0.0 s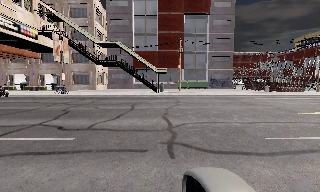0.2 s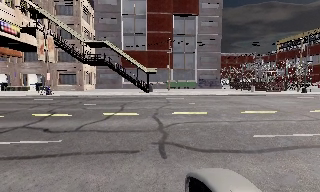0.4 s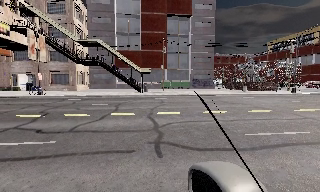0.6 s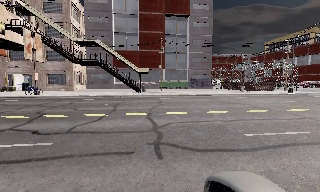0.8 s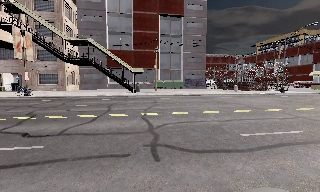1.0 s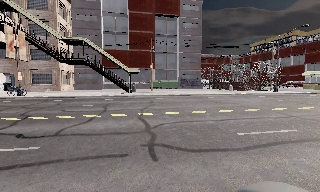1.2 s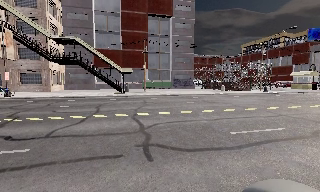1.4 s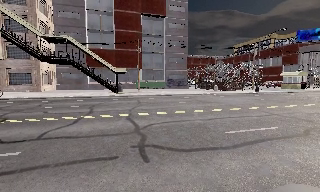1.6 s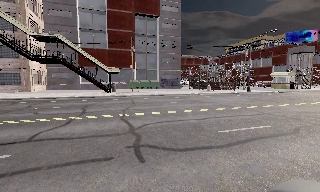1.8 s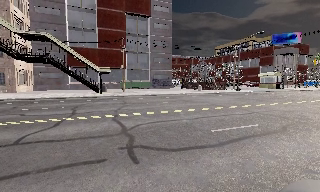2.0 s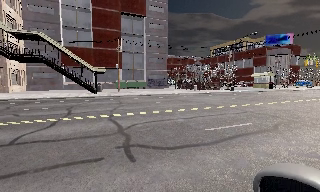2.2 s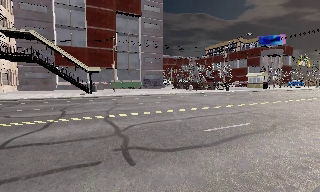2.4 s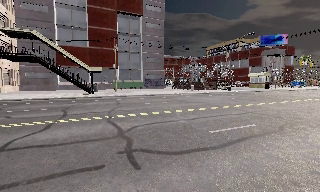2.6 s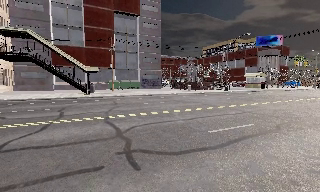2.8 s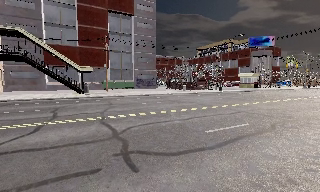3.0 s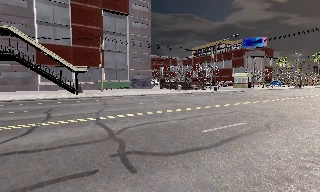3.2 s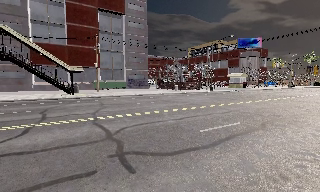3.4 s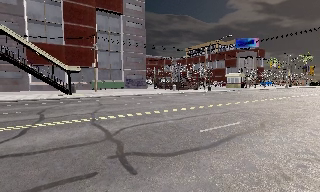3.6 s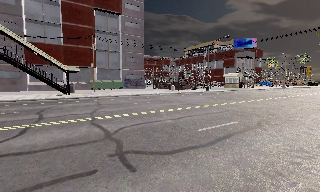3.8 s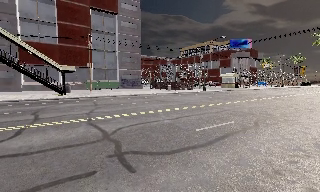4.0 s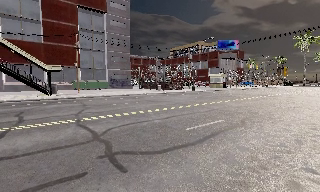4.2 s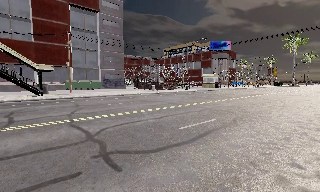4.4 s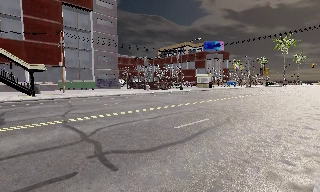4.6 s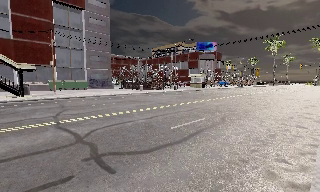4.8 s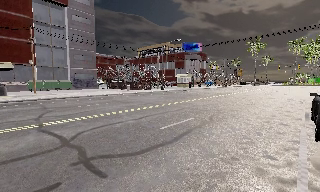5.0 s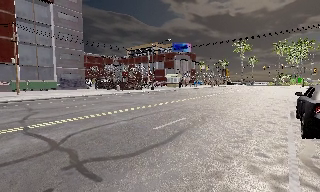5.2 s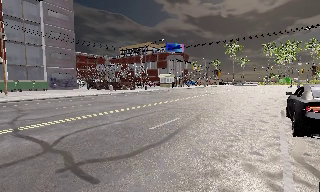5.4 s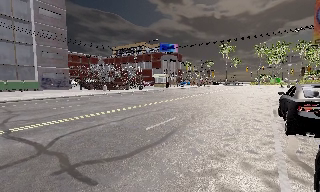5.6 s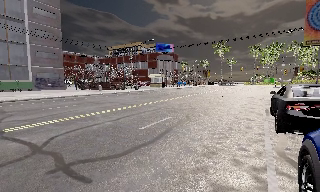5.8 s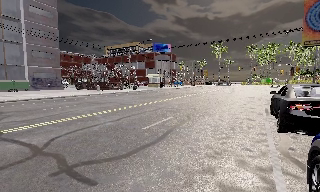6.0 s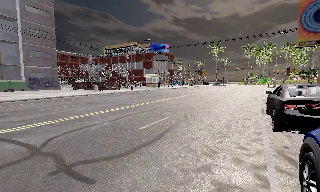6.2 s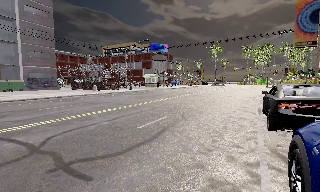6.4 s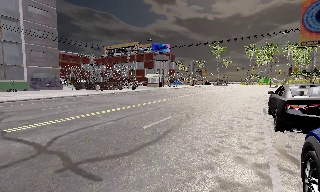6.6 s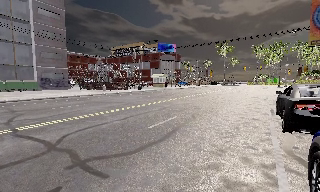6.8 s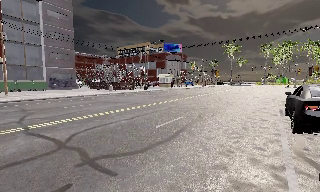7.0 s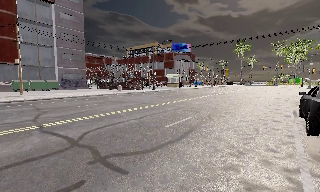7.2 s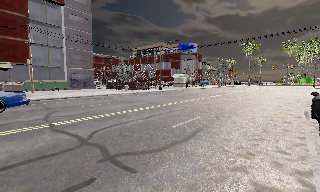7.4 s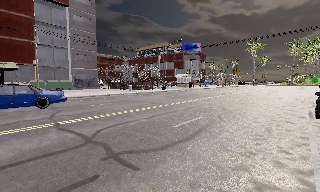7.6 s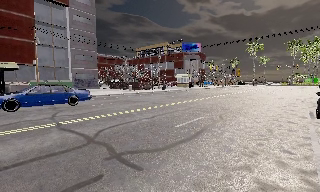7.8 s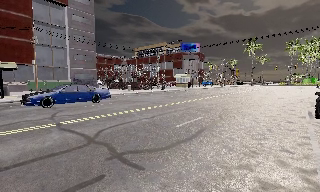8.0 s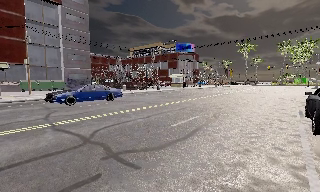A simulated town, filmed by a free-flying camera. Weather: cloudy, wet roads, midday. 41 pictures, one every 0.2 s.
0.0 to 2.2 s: The scene slides to the left, as the camera pans about 25 degrees to its right. It travels to its left, about 0.5 m.
2.2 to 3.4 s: The camera shifts only a little, or ends up much as it began.
3.4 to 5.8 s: The camera swings to its right by about 30 degrees, and the scene slides to the left. It travels to its left, about 0.5 m.
5.8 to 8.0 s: The camera shifts only a little, or ends up much as it began.
The film runs backward here.
